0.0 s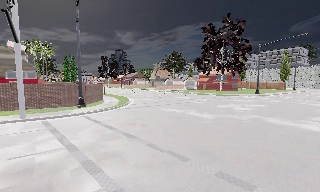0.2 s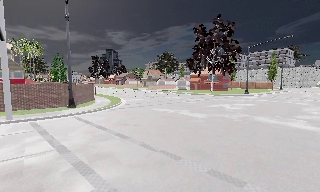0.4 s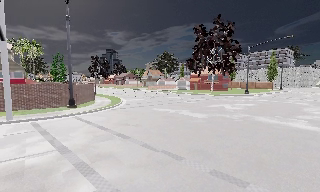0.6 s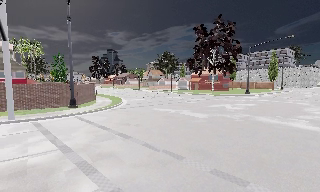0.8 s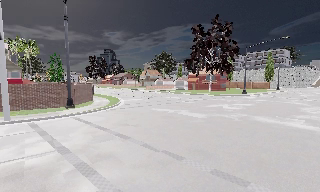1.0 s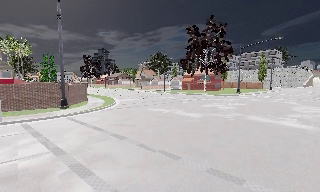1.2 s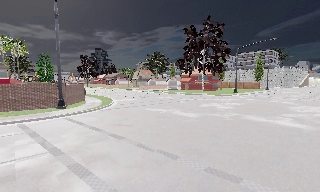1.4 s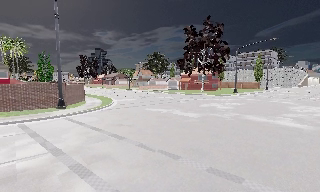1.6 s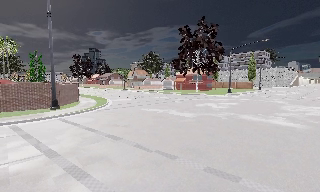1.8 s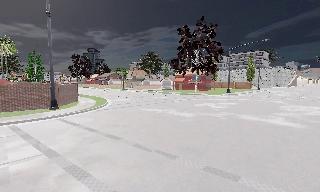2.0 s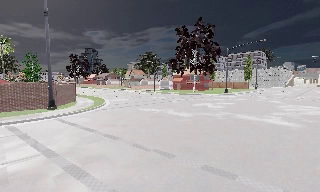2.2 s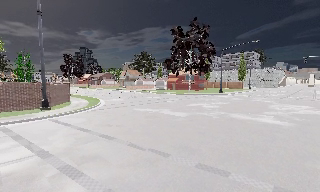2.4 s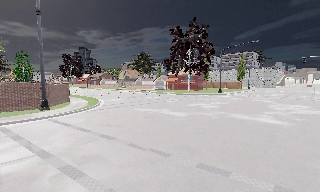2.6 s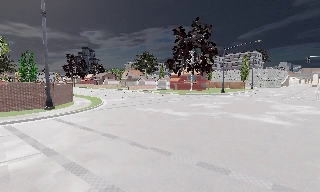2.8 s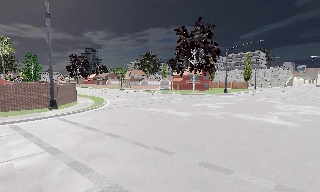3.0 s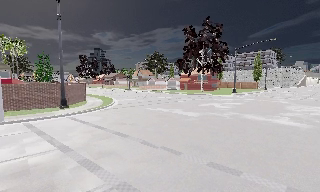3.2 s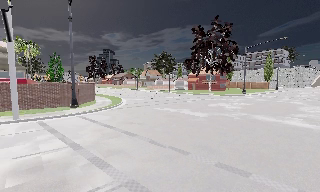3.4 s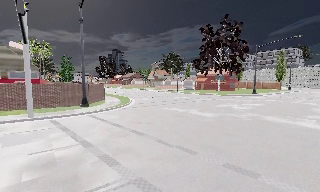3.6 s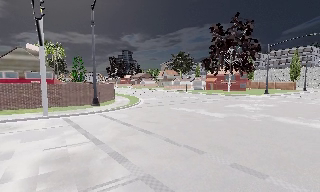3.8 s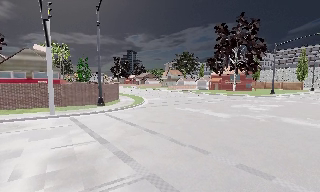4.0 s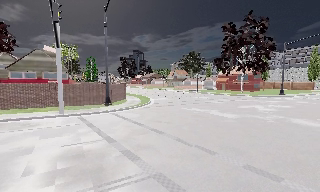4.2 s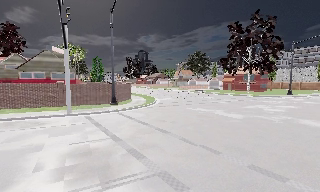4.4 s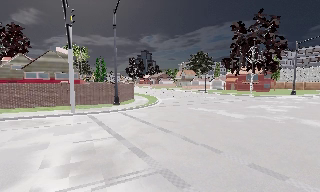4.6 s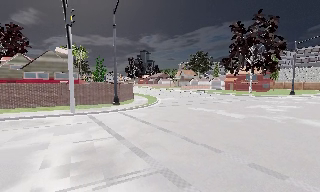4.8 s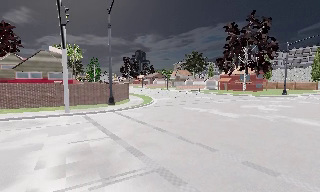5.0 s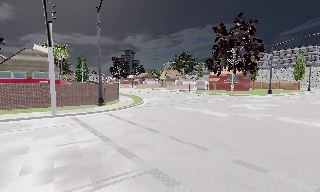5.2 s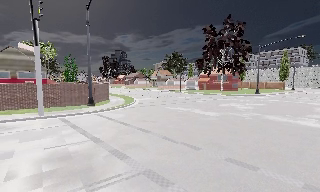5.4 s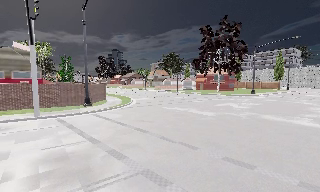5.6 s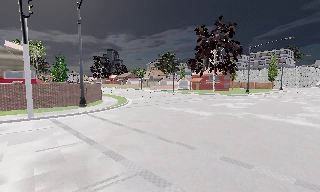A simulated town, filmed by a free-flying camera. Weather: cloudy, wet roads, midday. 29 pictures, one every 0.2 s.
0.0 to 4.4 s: The camera travels backward, about 1 m, so what stands in front gets smaller.
4.4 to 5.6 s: The scene slides to the left, as the camera pans about 10 degrees to its right.
The film runs backward here.
